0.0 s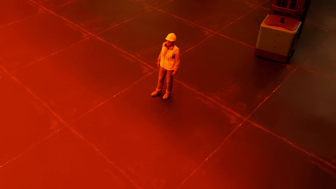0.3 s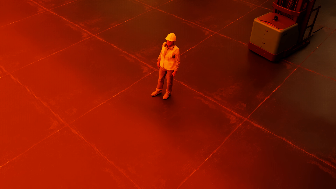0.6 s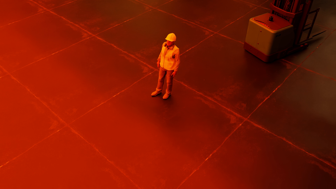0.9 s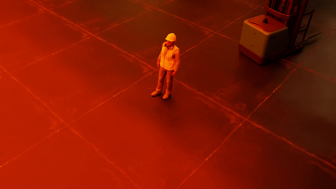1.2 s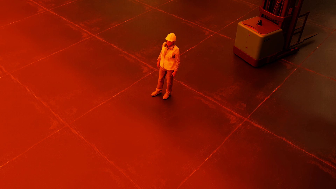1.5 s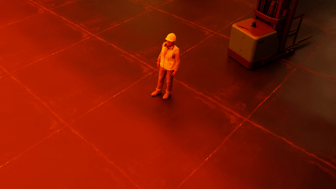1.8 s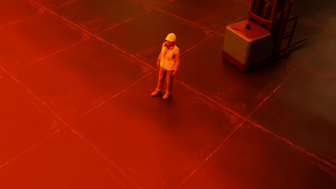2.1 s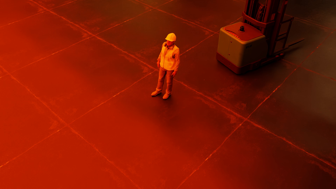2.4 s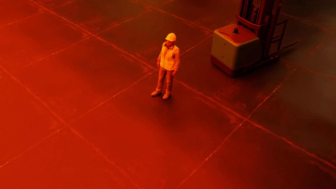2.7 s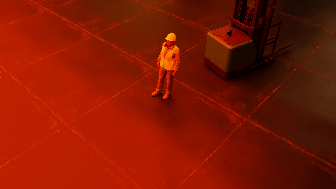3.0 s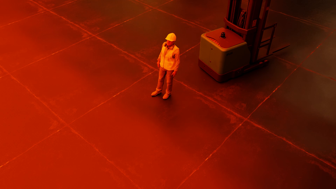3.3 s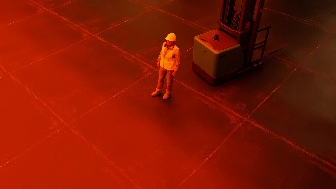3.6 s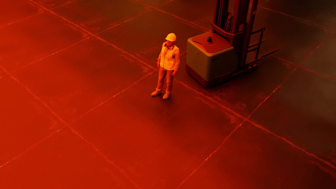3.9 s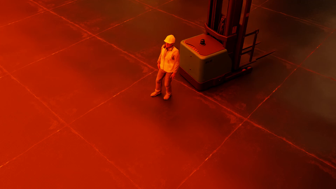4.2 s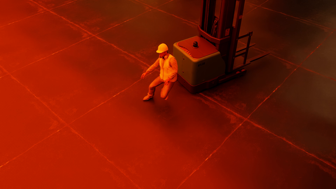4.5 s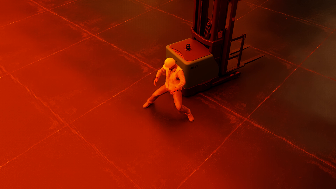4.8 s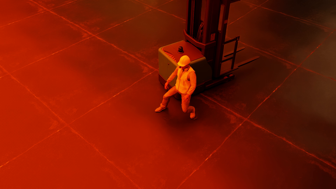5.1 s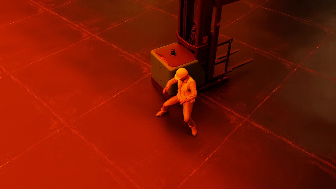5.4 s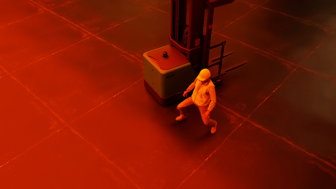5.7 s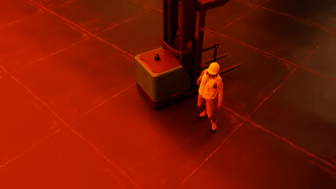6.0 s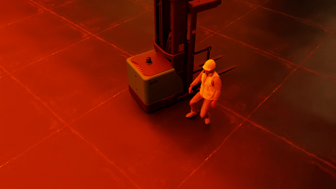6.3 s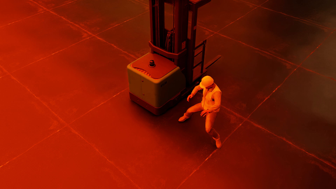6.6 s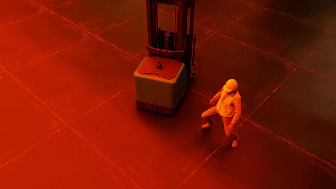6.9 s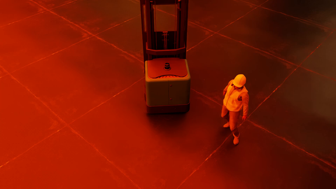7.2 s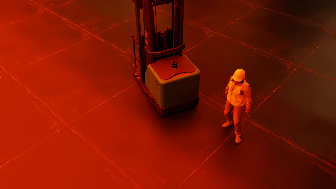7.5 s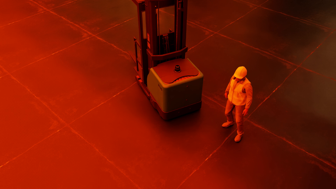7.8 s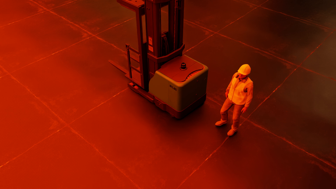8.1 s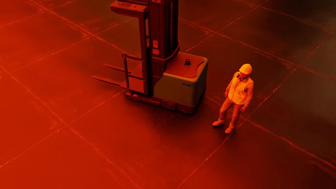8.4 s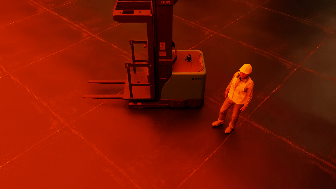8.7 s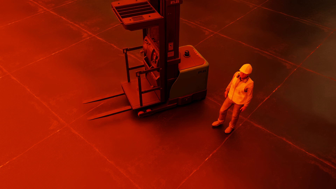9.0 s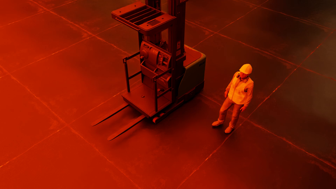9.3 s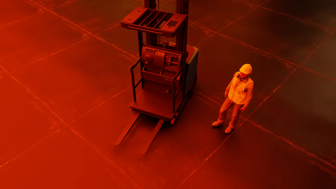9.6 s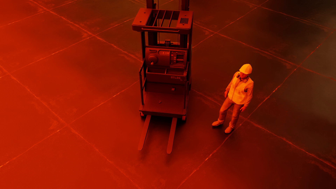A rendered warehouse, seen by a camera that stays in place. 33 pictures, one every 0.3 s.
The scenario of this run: Near miss between a forklift and a person.
